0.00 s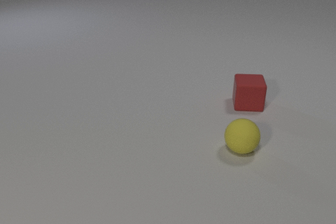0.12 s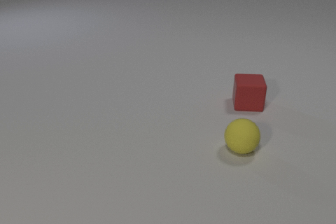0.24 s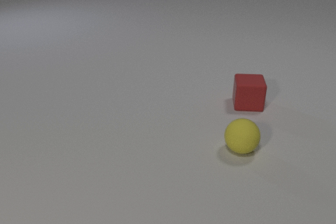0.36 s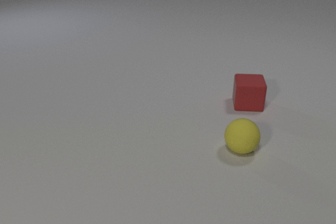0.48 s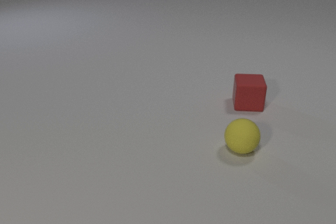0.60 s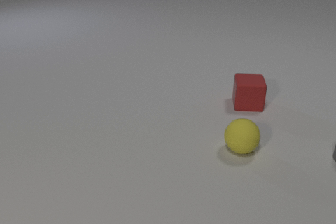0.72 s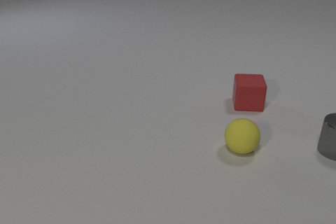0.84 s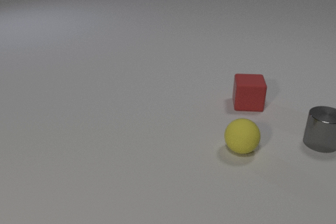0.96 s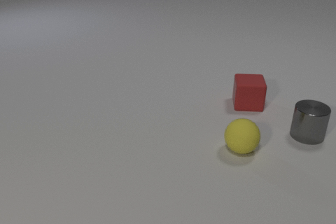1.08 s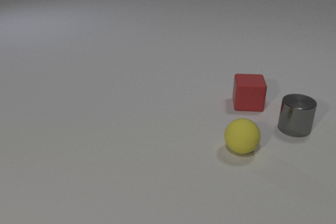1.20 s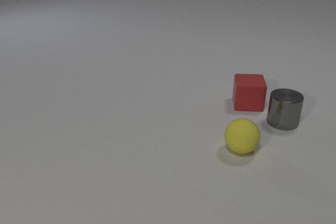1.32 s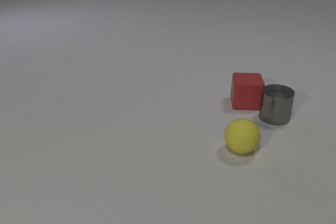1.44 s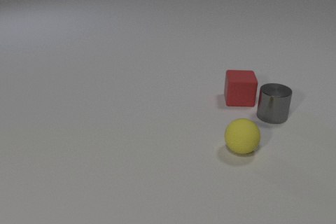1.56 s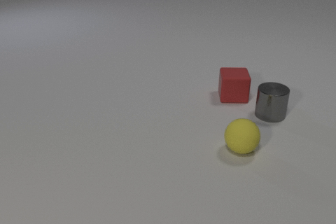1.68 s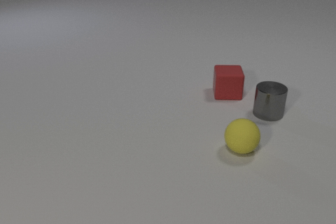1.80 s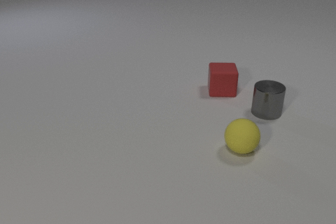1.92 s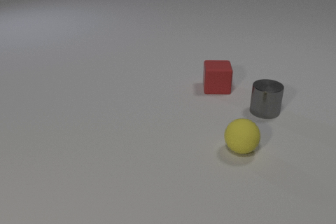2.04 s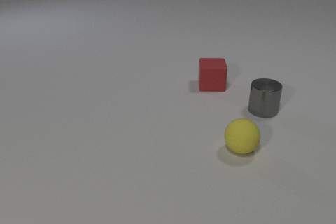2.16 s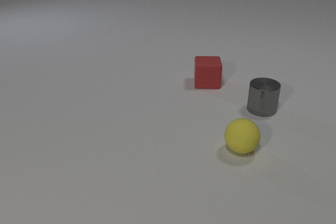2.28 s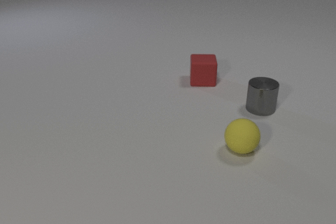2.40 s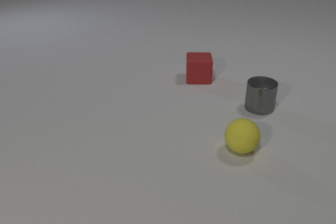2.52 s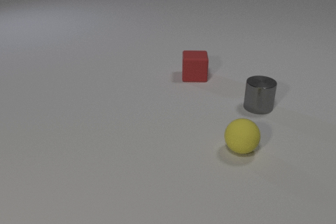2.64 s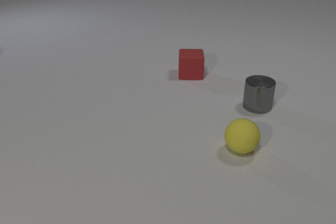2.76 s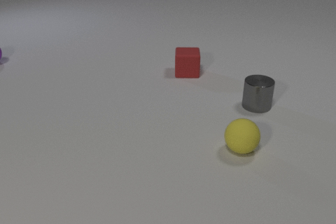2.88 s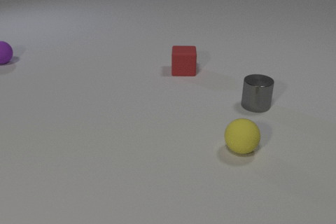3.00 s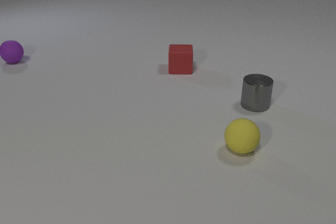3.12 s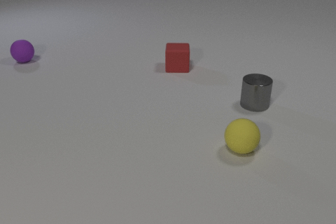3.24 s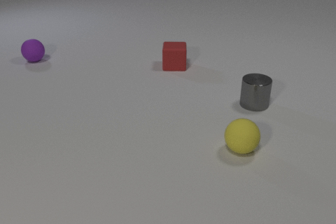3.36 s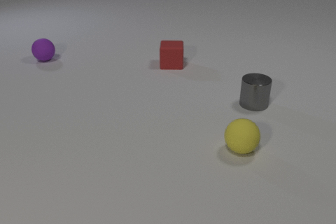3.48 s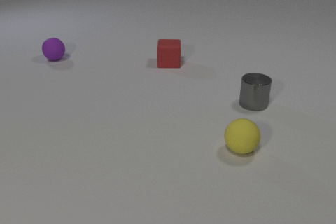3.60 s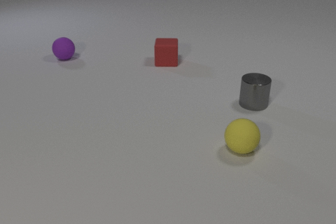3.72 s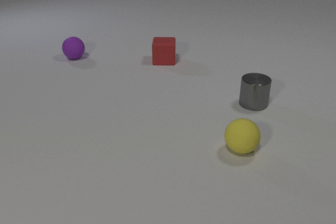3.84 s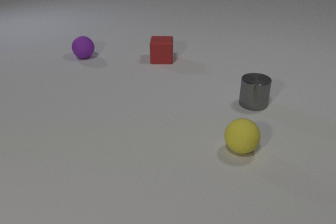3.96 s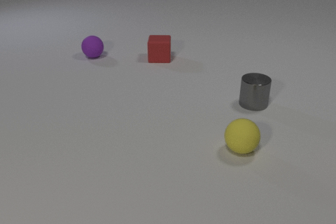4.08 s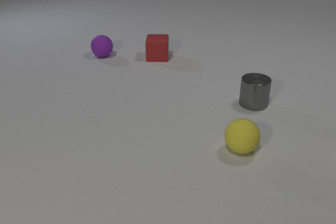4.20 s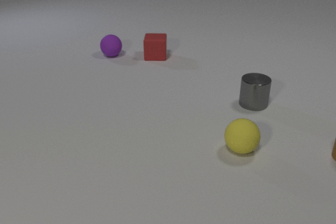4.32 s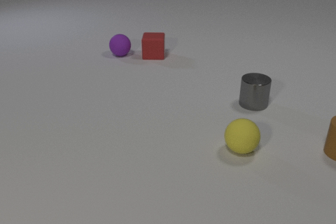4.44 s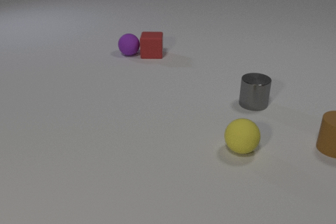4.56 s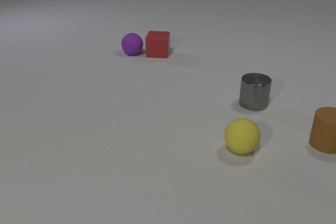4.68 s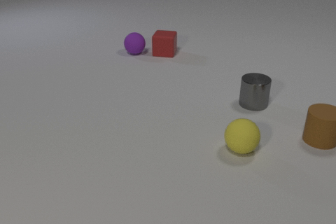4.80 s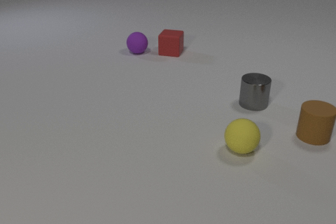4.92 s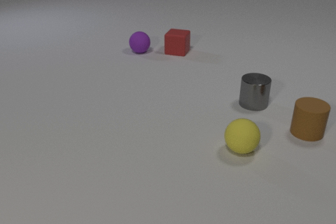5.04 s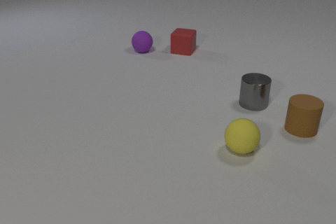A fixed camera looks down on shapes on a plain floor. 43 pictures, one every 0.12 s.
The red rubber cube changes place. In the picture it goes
away from the camera.
0.00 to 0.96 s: The gray metal cylinder comes in at the right edge, slides to the left and away from the camera.
0.96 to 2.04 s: The gray metal cylinder slides to the left and away from the camera. The red rubber cube slides to the left and away from the camera. The gray metal cylinder and the red rubber cube collide.
2.04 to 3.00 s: The gray metal cylinder slides away from the camera and to the left. The red rubber cube slides away from the camera and to the left. The purple rubber sphere comes in at the left edge, rolls to the right.
3.00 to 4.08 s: The red rubber cube slides away from the camera and to the left. The purple rubber sphere rolls to the right.
4.08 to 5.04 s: The red rubber cube slides to the right and away from the camera. The brown rubber cylinder comes in at the right edge, slides to the left and away from the camera. The purple rubber sphere rolls to the right. The red rubber cube and the purple rubber sphere collide.
What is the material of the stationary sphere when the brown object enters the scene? rubber.
How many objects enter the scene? 3.
How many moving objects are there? 4.
